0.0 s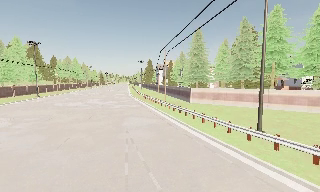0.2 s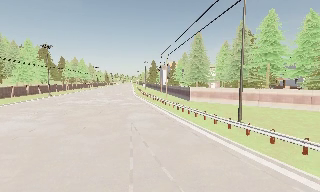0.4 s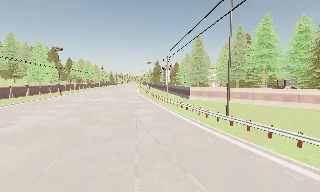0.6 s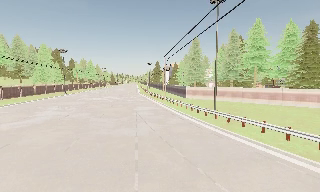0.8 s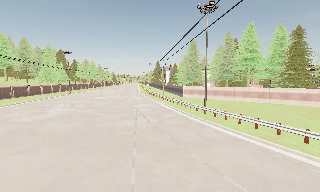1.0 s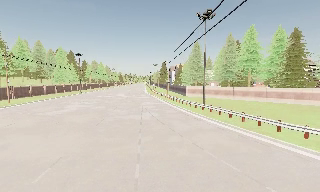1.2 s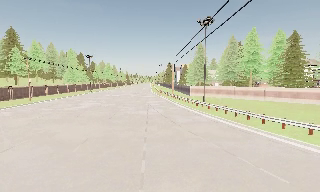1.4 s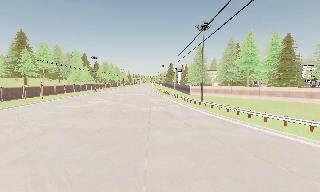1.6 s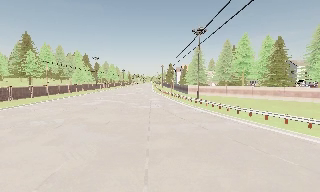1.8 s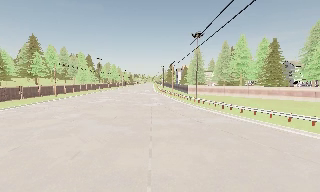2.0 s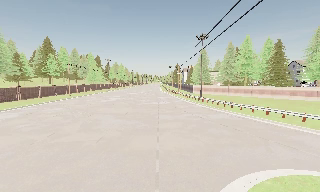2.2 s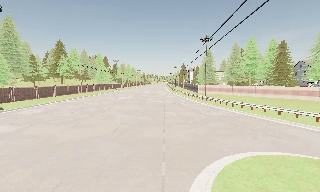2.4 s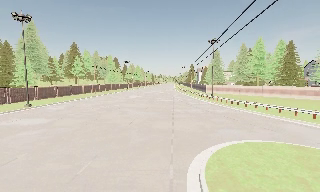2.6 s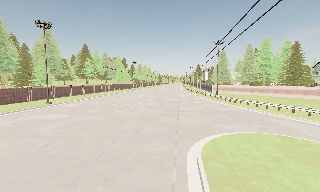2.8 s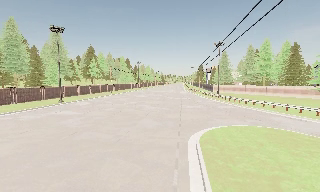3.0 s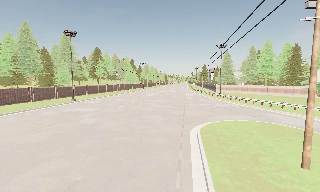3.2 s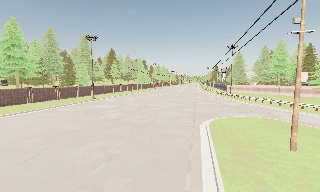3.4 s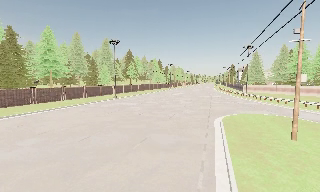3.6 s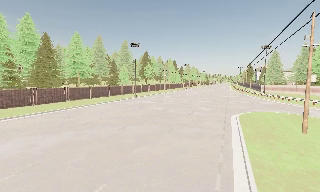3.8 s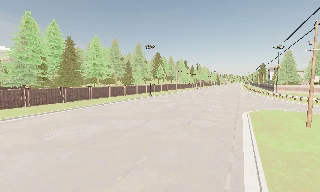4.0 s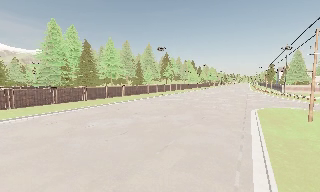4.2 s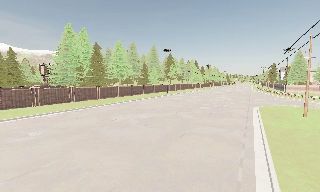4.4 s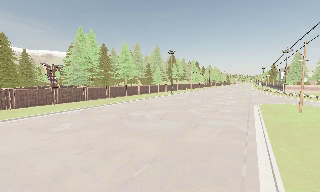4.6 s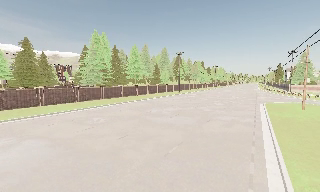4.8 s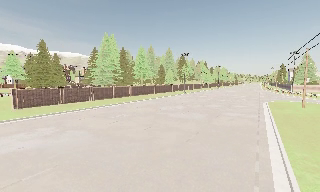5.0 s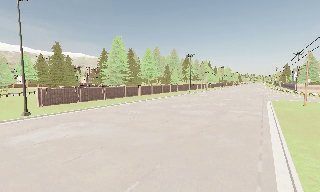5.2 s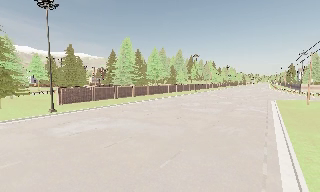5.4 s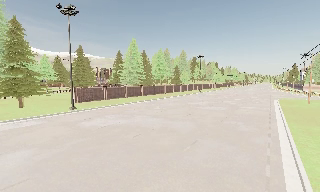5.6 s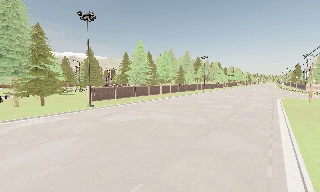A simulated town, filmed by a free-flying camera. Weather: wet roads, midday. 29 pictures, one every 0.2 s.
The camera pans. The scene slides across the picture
to the right.
The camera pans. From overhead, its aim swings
counterclockwise.
0.0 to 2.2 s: The camera pans to its left, which is counterclockwise from overhead, by about 15 degrees. It travels backward, about 25 m, so what stands in front gets smaller.
2.2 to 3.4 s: The camera swings to its left by about 15 degrees, and the scene slides to the right. It travels backward, about 11 m, so what stands in front gets smaller.
3.4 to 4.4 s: The camera swings to its left by about 10 degrees, and the scene slides to the right. It travels backward and to its left, about 11 m, so what stands in front gets smaller.
4.4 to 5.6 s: The camera travels backward and to its left, about 12 m, so what stands in front gets smaller.
The film runs backward here.
